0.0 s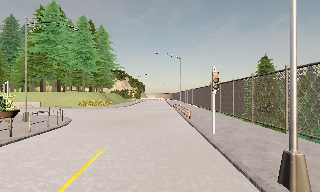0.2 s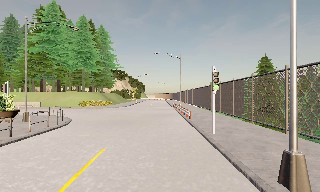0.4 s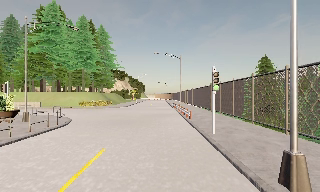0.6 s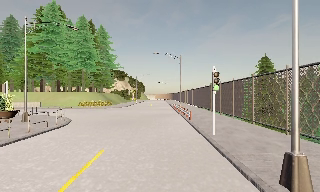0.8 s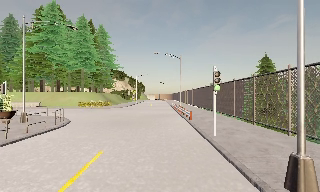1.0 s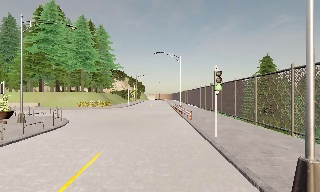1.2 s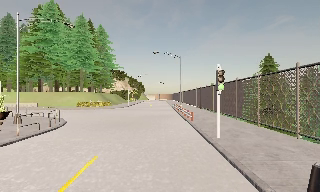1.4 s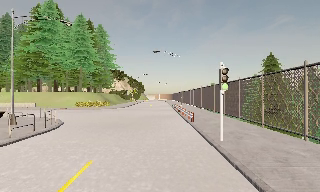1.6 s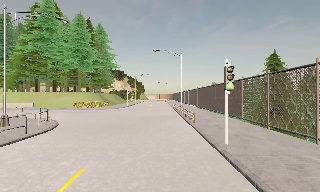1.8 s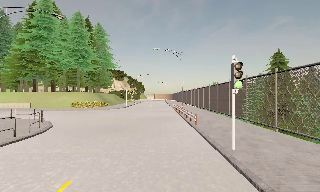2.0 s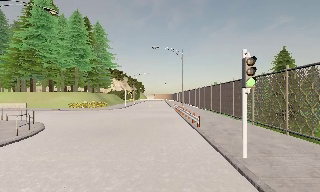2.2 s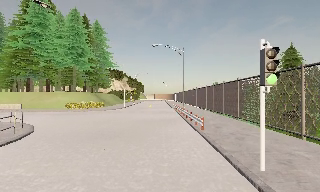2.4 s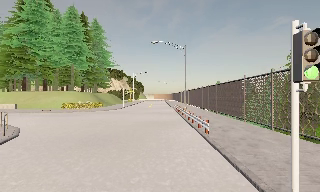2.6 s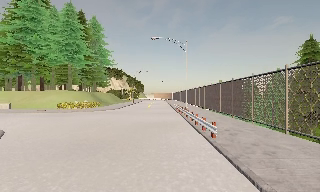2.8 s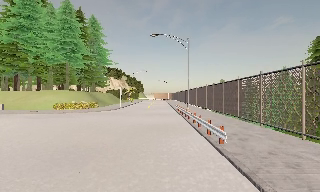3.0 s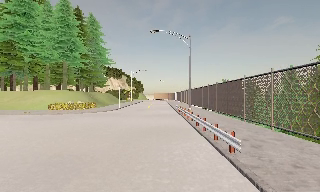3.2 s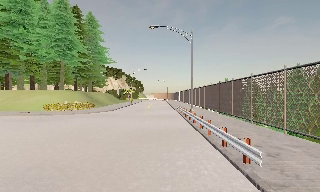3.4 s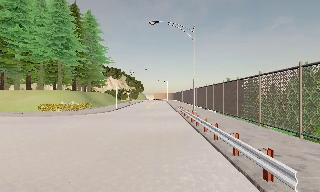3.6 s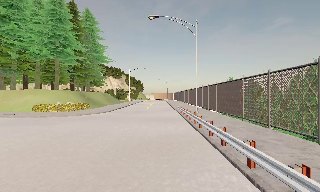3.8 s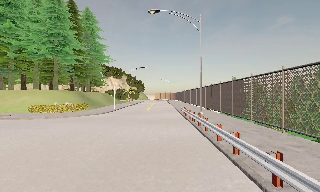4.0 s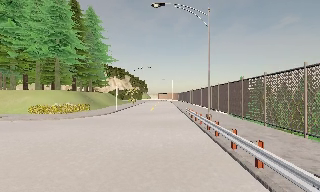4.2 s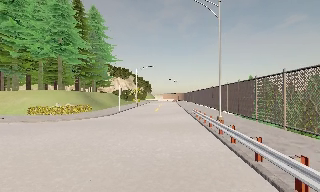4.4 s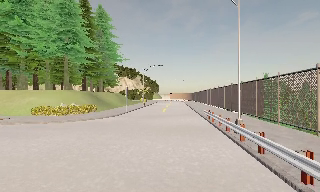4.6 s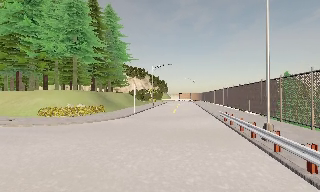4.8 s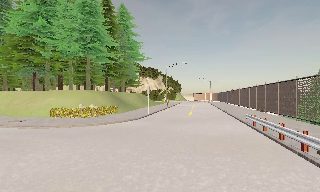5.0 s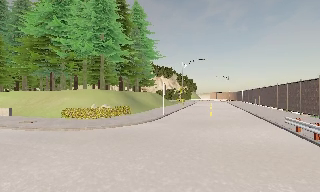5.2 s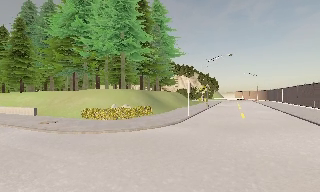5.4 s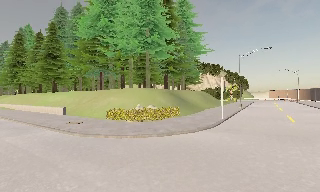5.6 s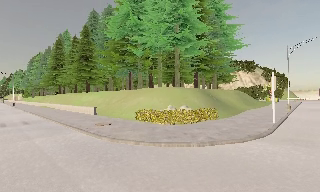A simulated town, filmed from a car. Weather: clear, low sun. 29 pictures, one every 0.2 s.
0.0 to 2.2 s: The camera travels forward, about 3.5 m, so what stands in front looms larger. It gains speed.
2.2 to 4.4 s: The camera travels forward, about 10 m, so what stands in front looms larger.
4.4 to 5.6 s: The scene slides to the right, as the camera pans about 40 degrees to its left. It travels forward, about 8 m.
The film runs forward here.
